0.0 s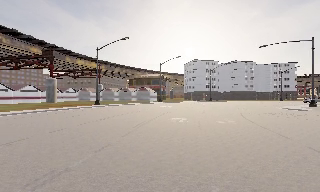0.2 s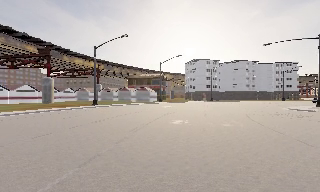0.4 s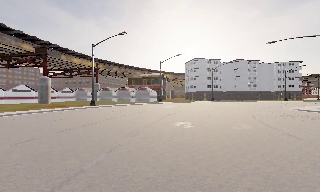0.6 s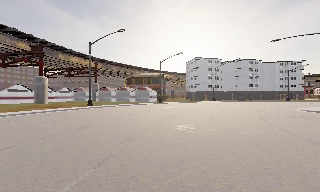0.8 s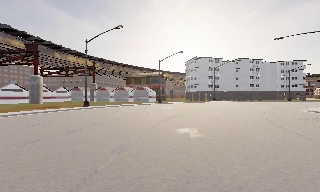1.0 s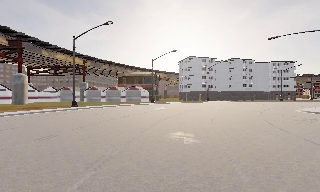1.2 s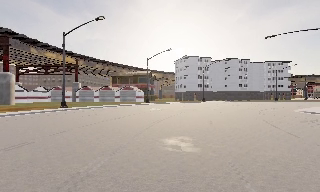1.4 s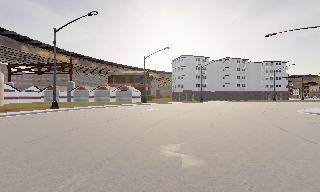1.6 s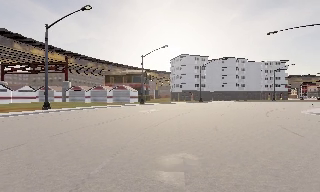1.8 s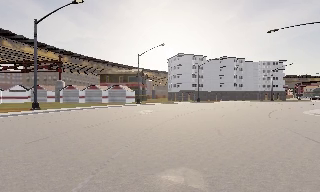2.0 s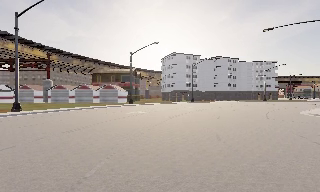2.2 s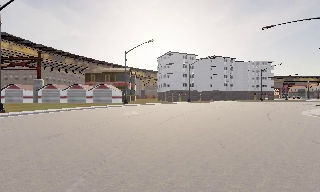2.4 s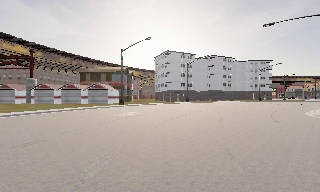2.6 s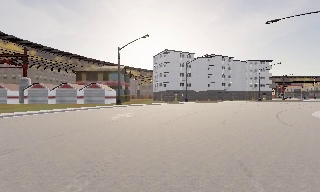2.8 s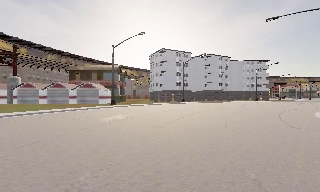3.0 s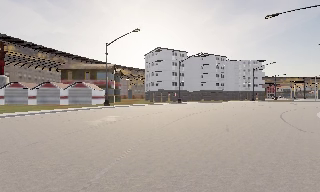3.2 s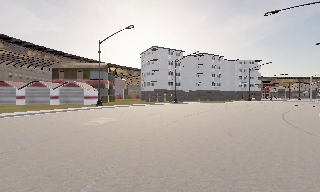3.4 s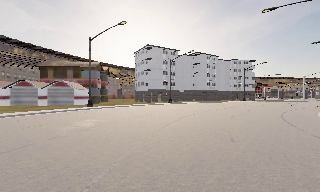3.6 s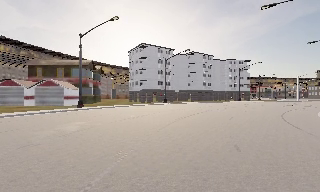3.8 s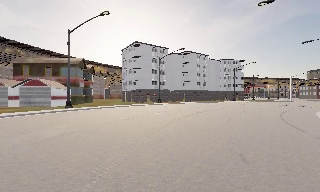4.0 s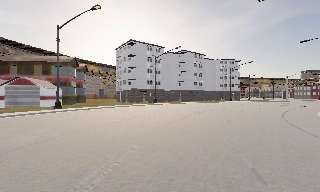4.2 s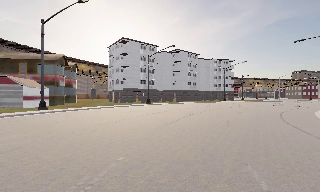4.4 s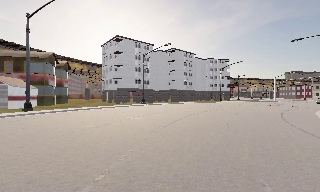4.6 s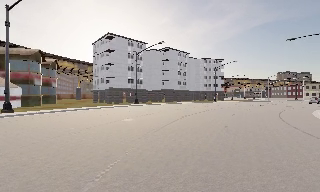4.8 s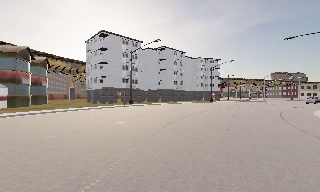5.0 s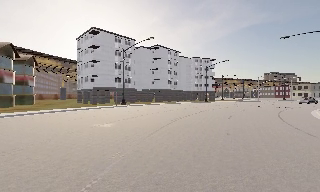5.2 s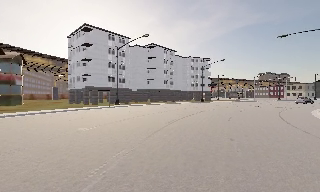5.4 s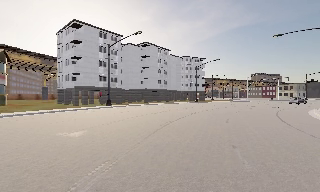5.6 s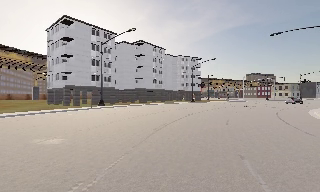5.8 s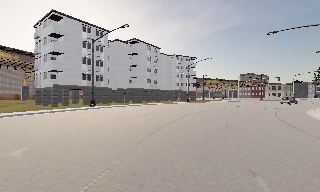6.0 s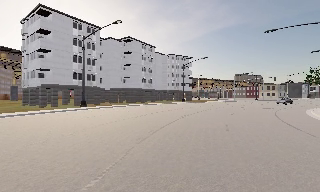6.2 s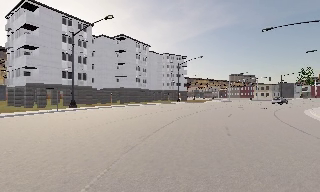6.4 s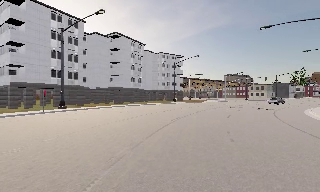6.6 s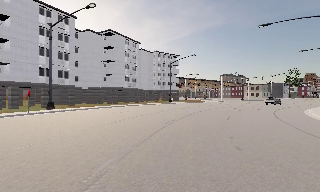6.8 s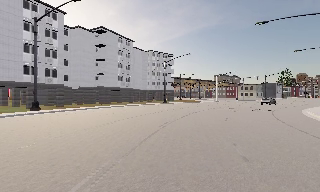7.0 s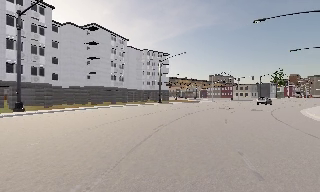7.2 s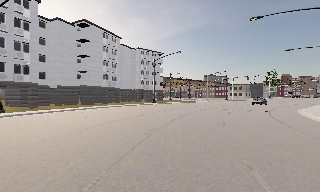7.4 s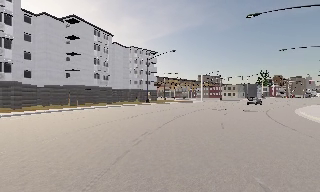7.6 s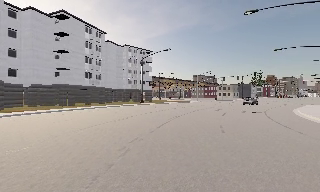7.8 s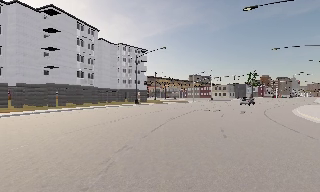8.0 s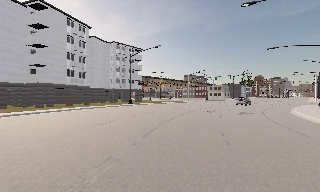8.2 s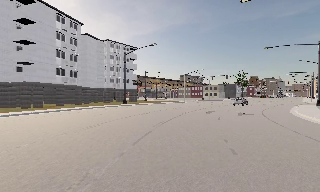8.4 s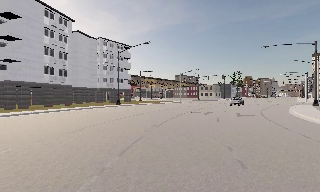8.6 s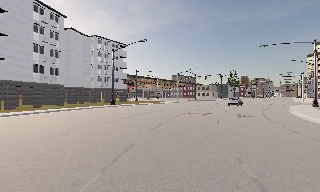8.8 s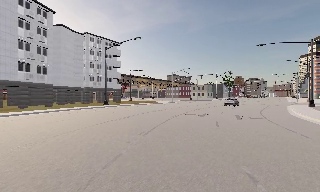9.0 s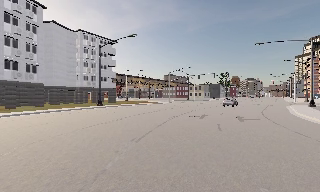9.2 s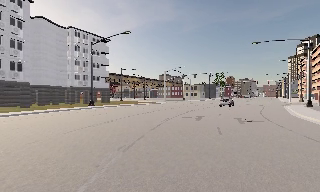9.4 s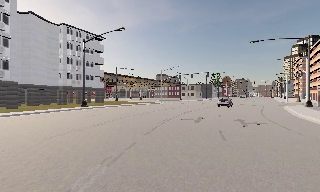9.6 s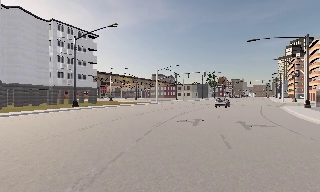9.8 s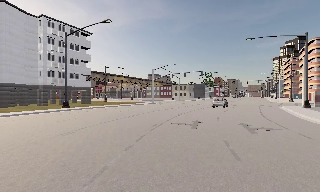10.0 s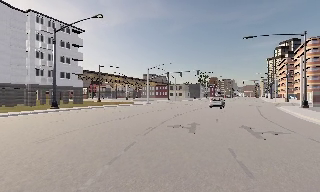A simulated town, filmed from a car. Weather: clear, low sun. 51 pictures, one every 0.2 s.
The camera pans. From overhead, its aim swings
clockwise.
The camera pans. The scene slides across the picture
to the left.
0.0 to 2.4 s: The scene slides to the left, as the camera pans about 10 degrees to its right. It travels forward, about 12 m, so what stands in front looms larger.
2.4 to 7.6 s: The scene slides to the left, as the camera pans about 45 degrees to its right. It travels forward, about 25 m.
7.6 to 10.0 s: The camera swings to its right by about 15 degrees, and the scene slides to the left. It travels forward, about 12 m, so what stands in front looms larger.
The film runs forward here.
